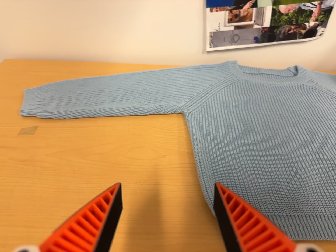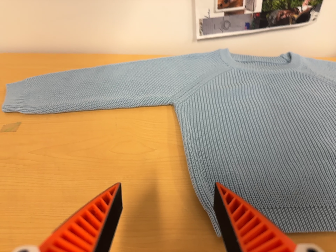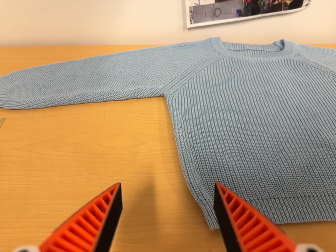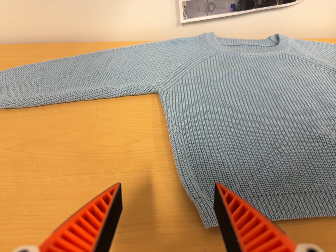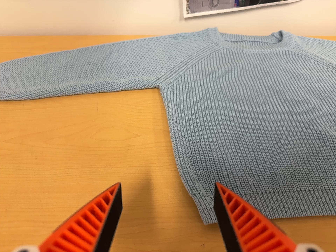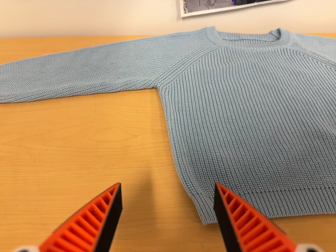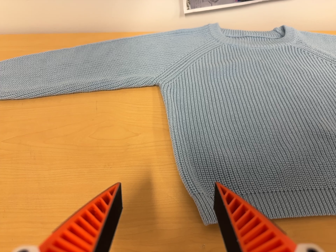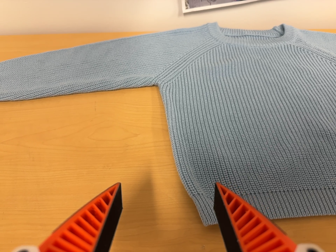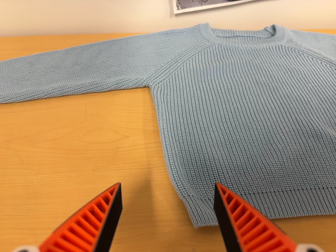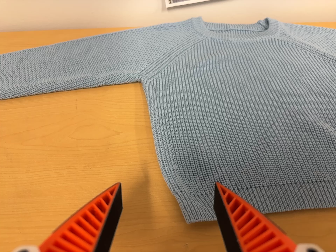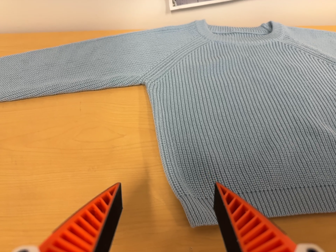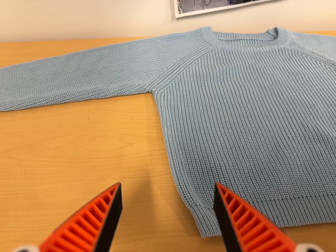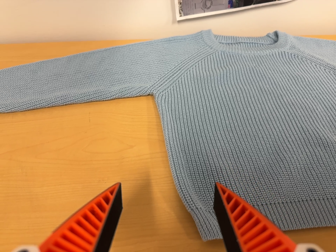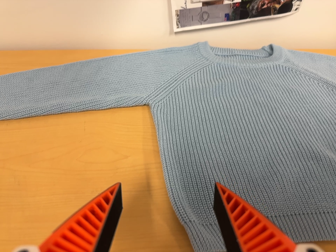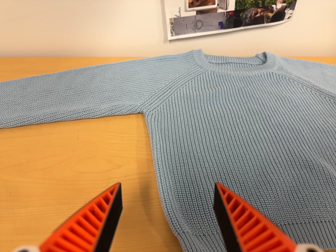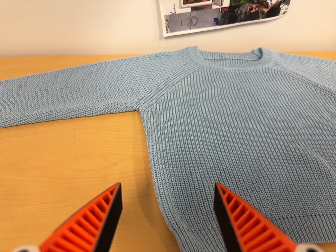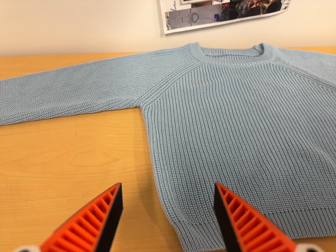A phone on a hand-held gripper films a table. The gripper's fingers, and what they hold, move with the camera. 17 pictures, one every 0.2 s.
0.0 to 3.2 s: The camera travels forward and to its right, about 7 cm, so what stands in front looms larger.
The film runs backward here.
